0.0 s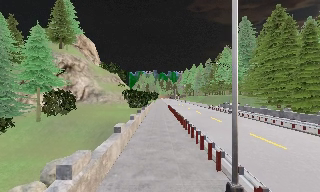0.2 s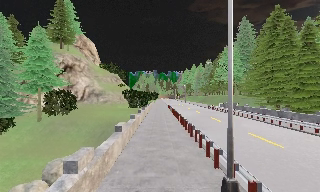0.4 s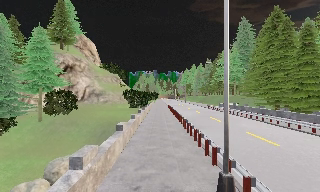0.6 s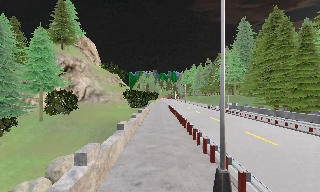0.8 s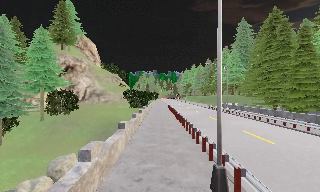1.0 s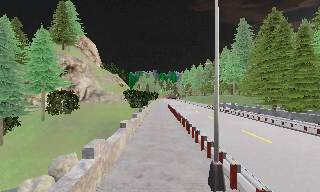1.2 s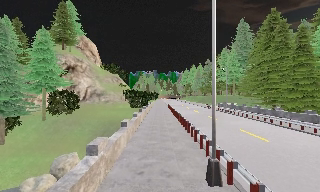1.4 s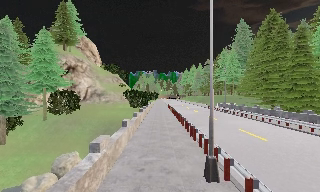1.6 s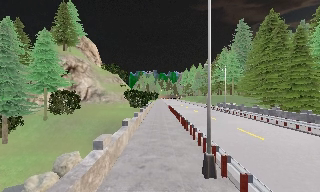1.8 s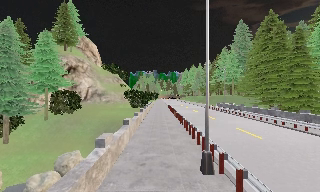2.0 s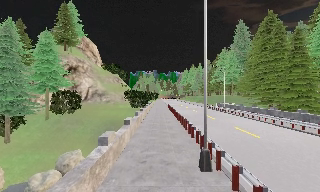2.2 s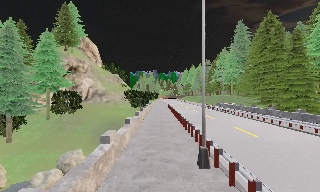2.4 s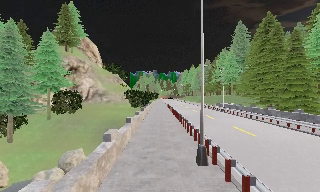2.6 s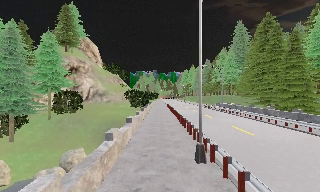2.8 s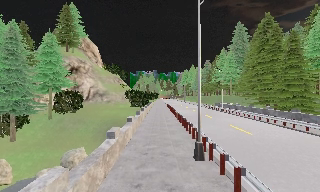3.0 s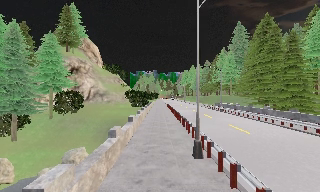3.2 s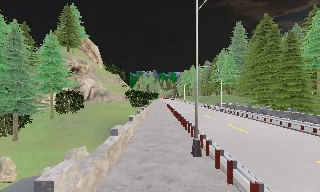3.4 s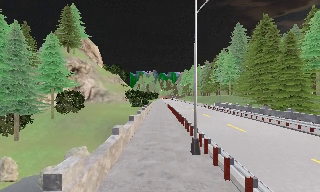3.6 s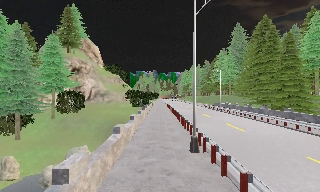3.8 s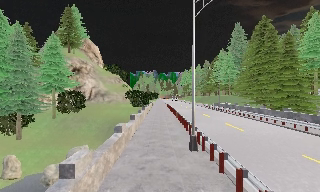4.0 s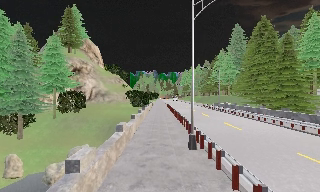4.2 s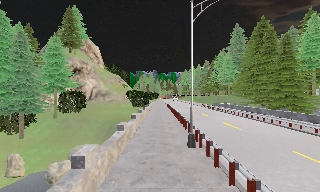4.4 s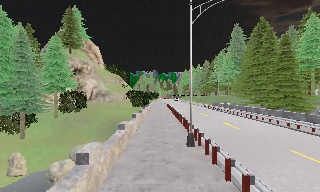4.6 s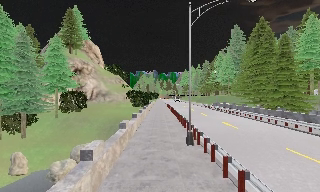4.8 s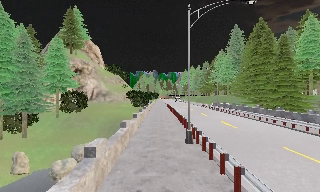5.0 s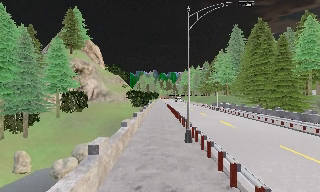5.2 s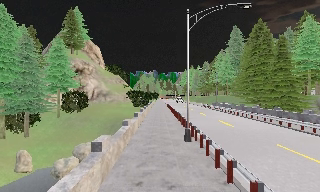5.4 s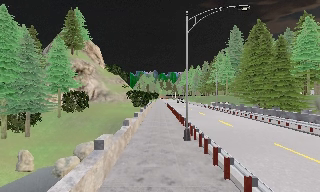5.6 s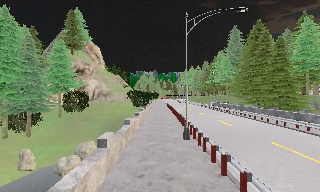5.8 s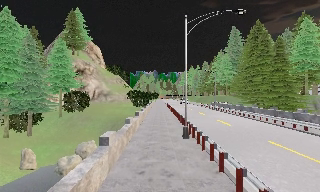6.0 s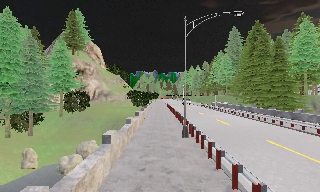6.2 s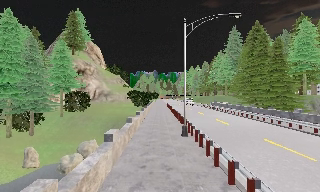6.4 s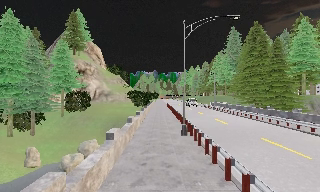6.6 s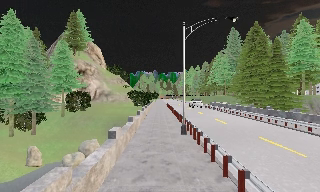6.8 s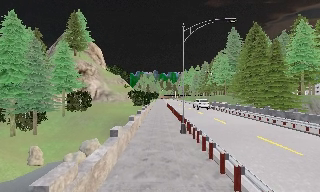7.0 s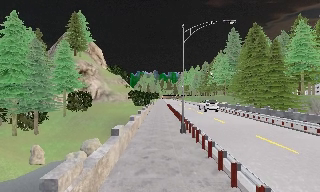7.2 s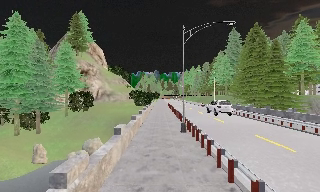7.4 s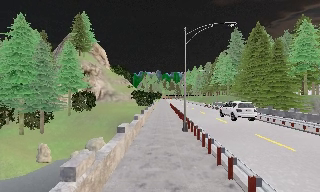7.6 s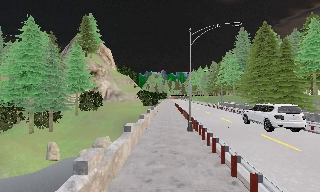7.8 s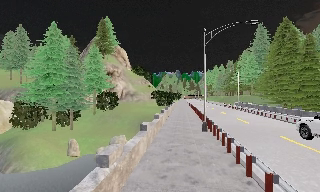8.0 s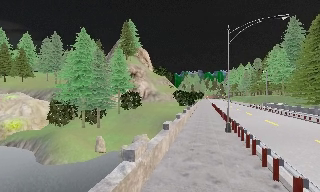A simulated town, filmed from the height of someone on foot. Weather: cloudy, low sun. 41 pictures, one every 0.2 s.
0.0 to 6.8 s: The camera travels backward, about 7 m, so what stands in front gets smaller.
6.8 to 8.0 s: The camera pans to its left, which is counterclockwise from overhead, by about 15 degrees. It travels backward, about 1.5 m, so what stands in front gets smaller.
The film runs backward here.
